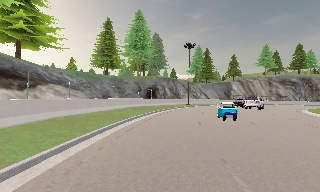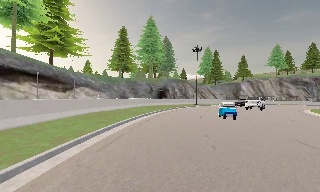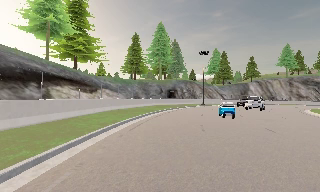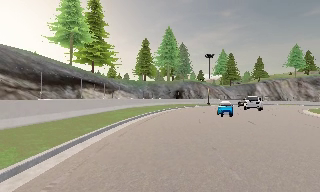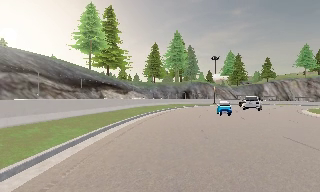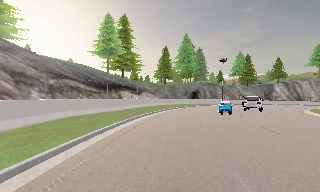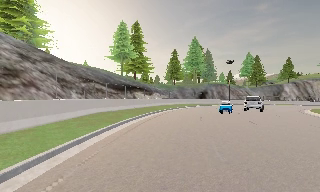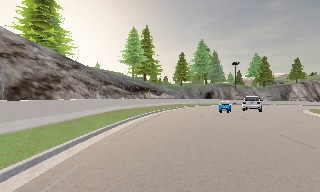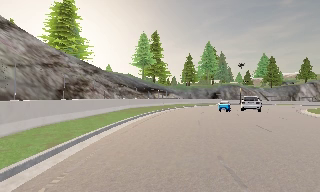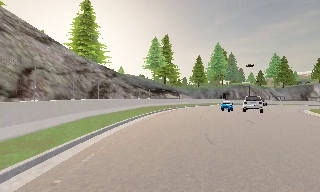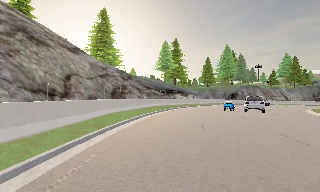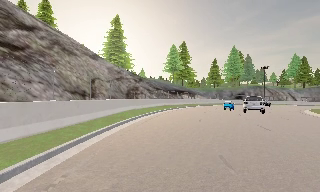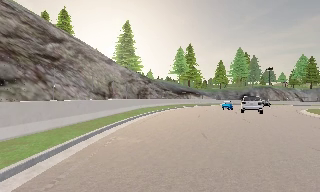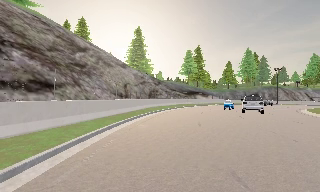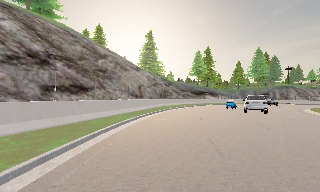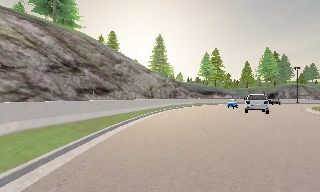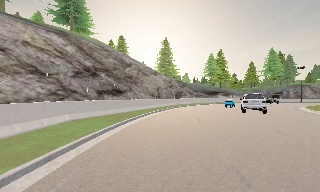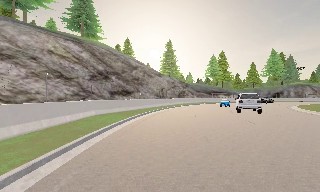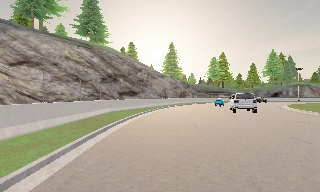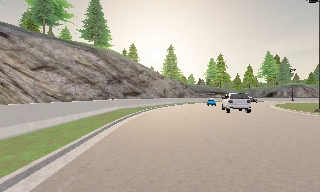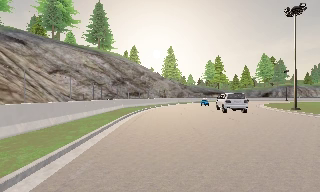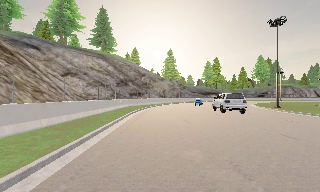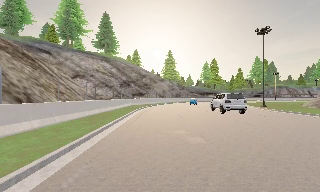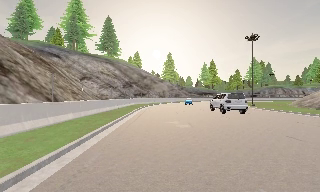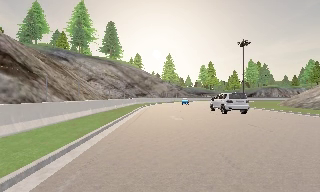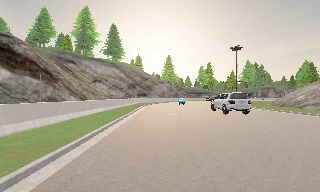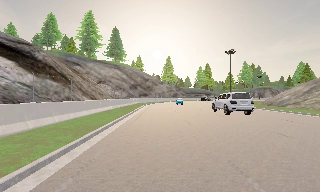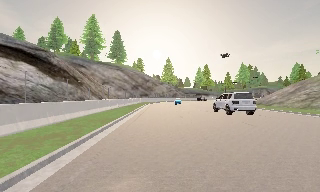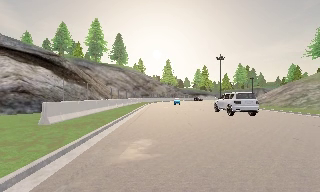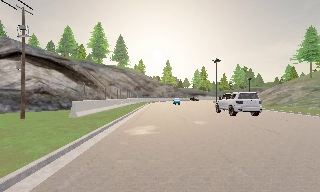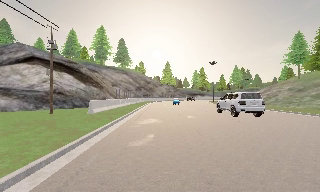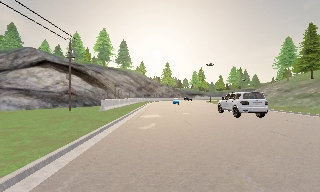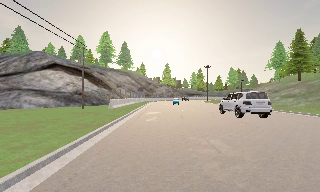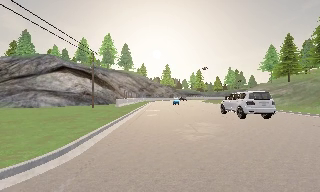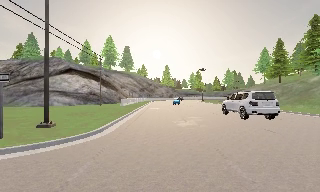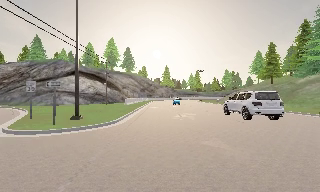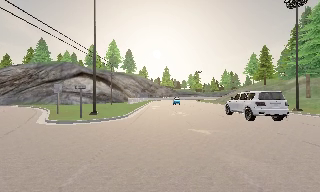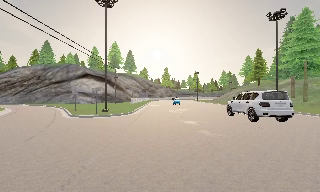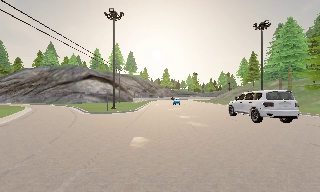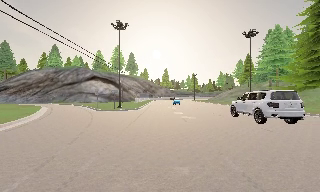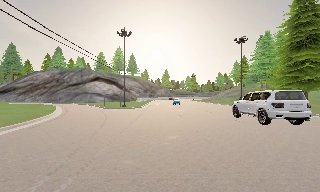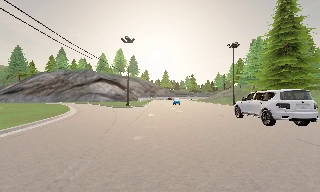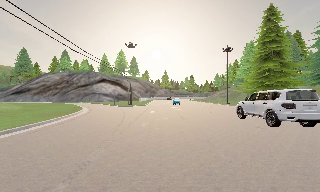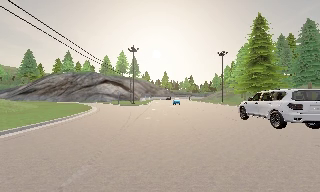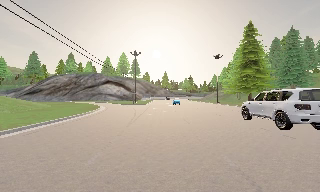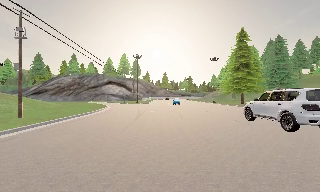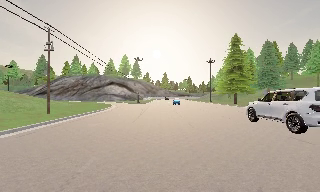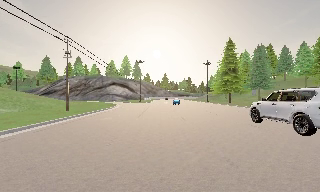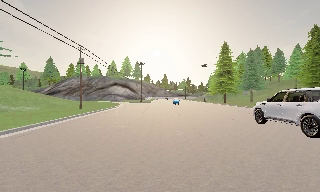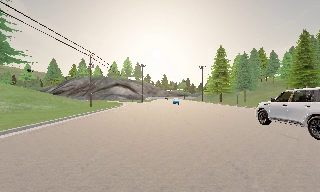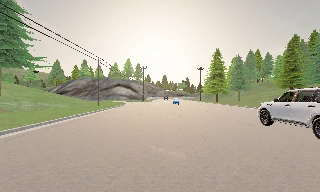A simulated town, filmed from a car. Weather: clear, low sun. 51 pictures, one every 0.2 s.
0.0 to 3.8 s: The camera pans to its left, which is counterclockwise from overhead, by about 55 degrees. It travels backward, about 55 m.
3.8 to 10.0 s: The camera travels backward, about 90 m, so what stands in front gets smaller.
The film runs backward here.
